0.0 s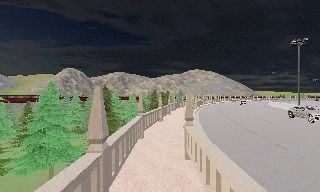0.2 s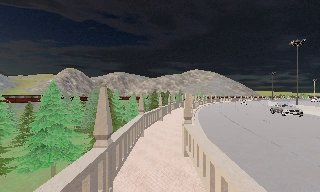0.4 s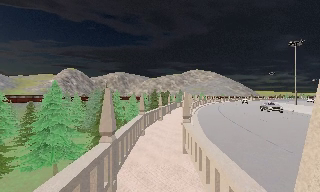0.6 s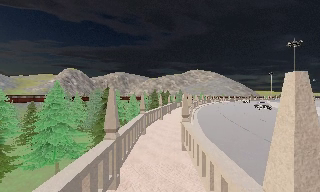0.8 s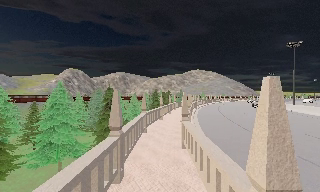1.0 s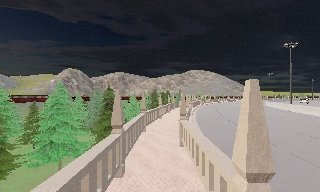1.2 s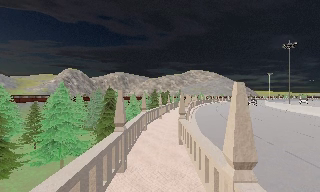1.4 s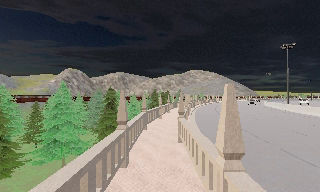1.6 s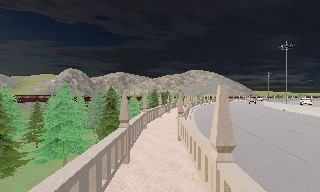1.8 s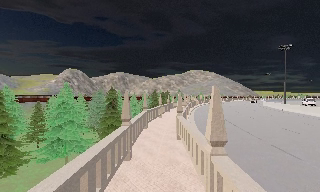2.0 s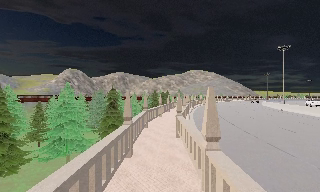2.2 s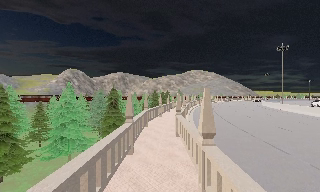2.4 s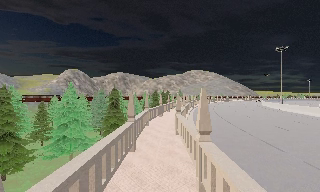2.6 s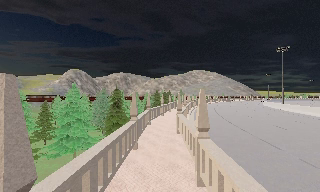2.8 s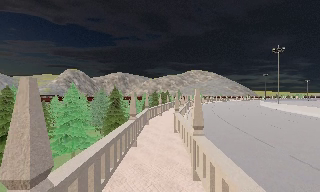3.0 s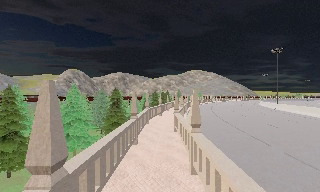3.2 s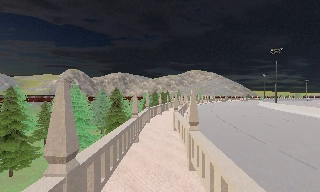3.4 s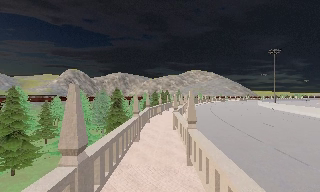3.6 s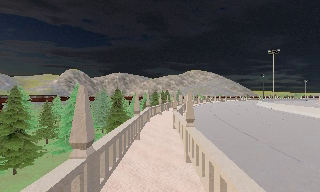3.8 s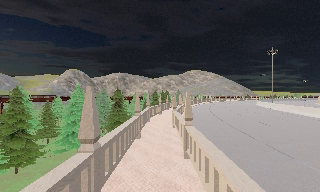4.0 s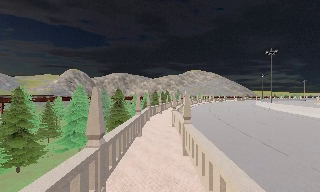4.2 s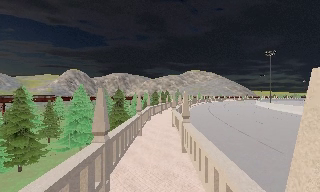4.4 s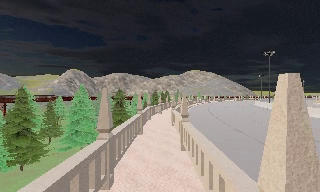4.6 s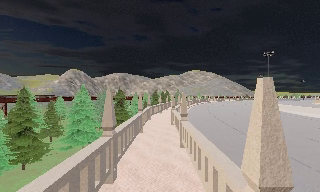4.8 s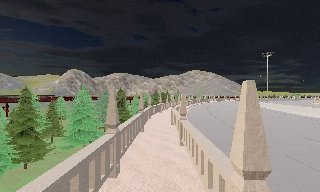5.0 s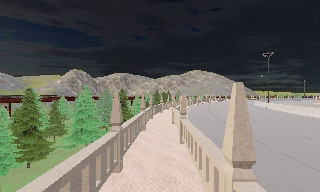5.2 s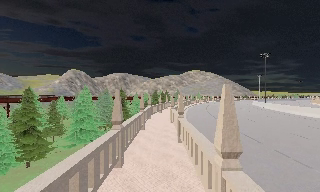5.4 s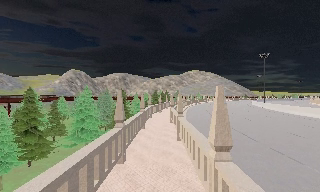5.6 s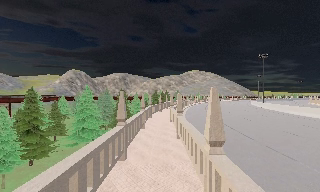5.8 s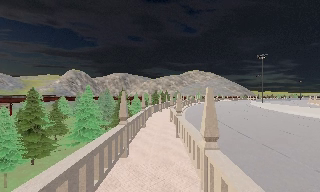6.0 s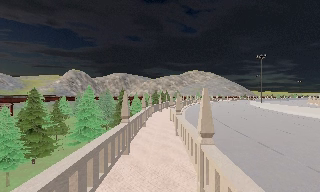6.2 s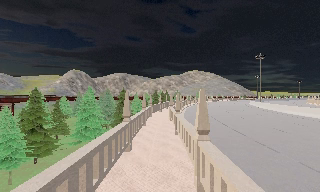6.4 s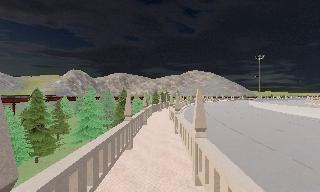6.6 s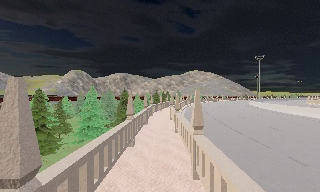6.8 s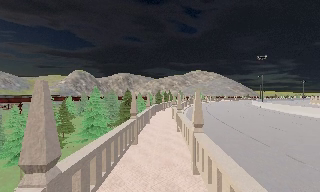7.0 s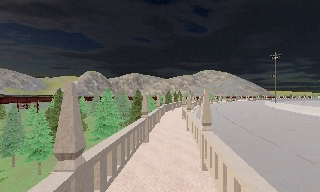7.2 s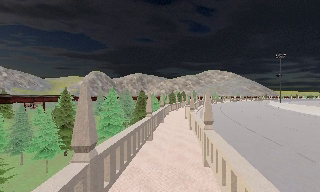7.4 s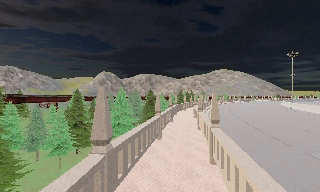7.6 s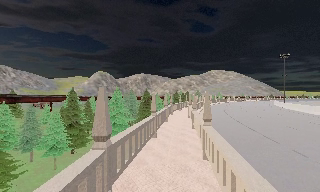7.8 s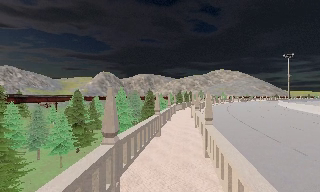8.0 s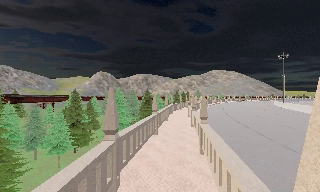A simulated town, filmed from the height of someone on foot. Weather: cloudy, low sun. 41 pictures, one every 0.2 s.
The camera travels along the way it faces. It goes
backward.
0.0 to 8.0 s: The camera travels backward, about 13 m, so what stands in front gets smaller.
The film runs backward here.
